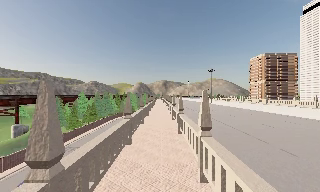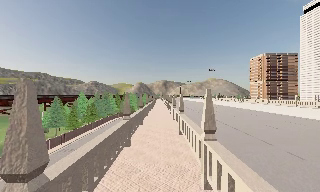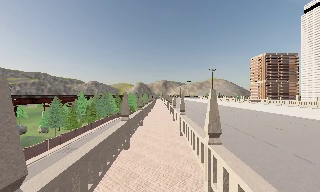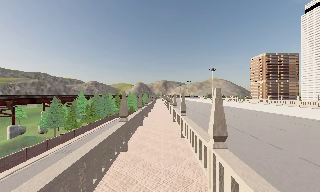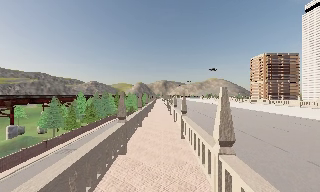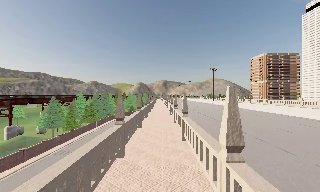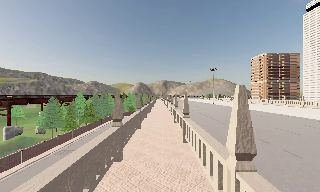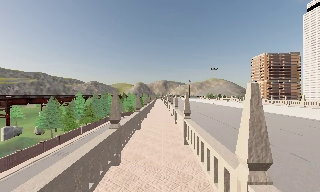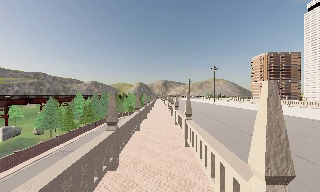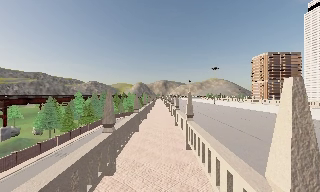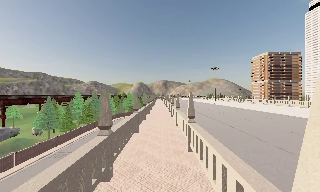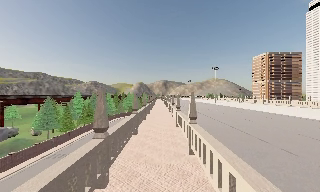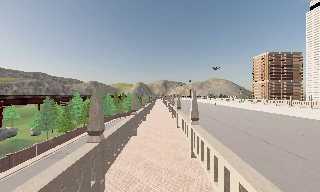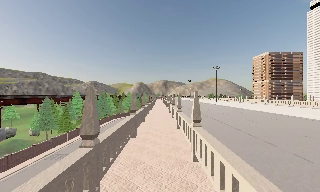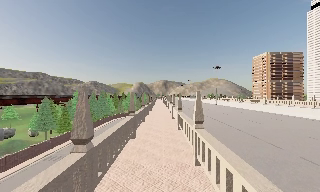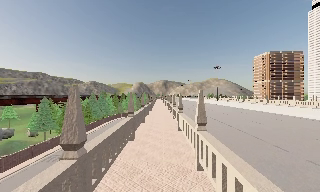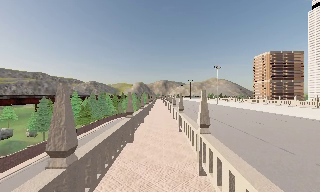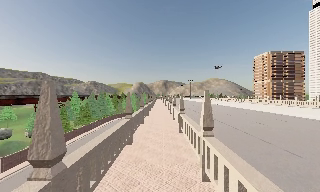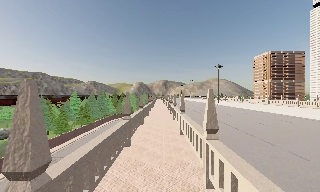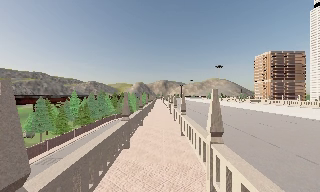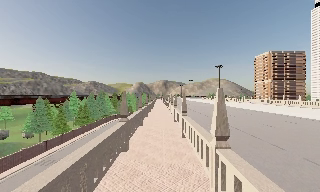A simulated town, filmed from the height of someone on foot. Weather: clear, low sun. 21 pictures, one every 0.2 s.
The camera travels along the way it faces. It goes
forward.
0.0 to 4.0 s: The camera travels forward, about 7 m, so what stands in front looms larger.
The film runs forward here.
